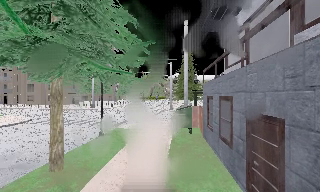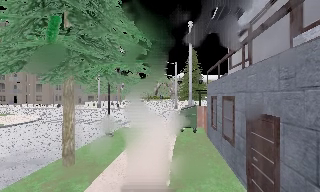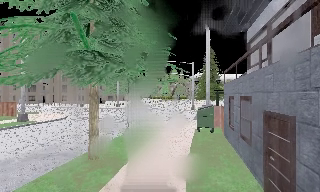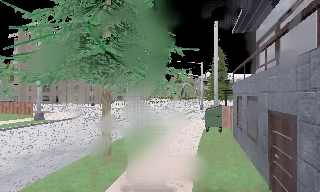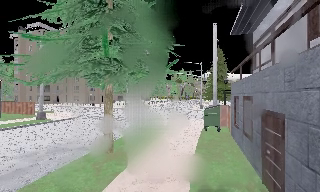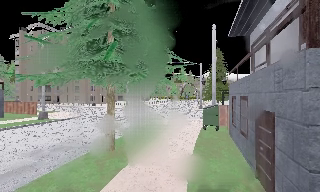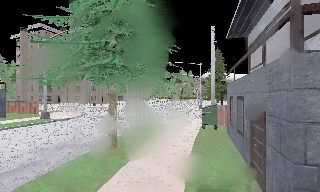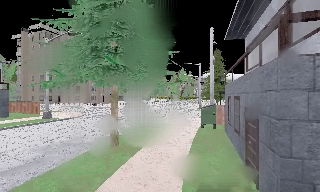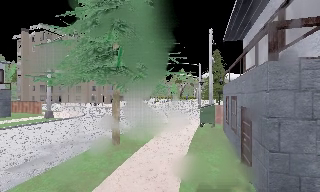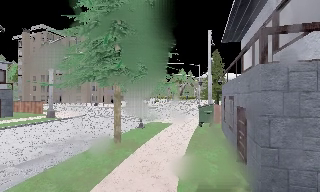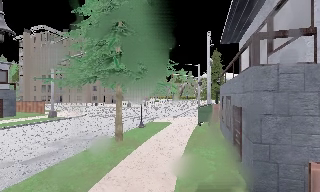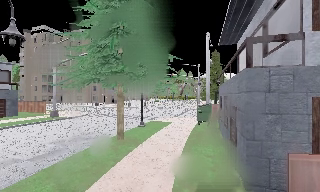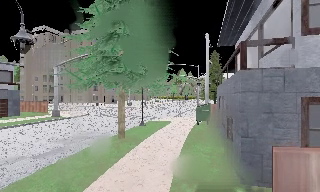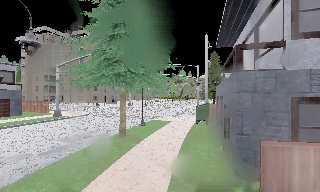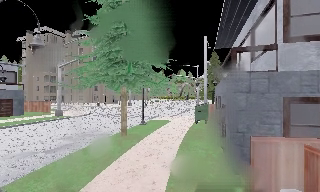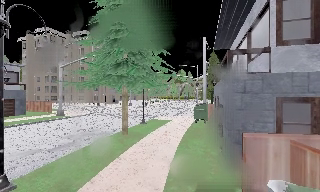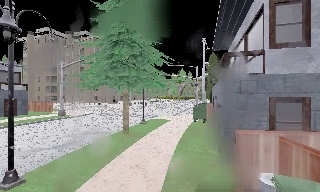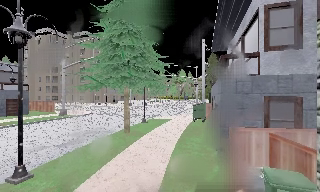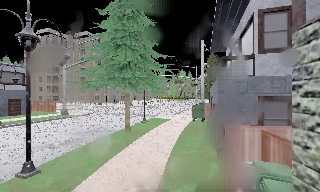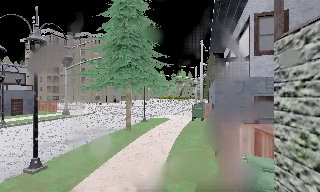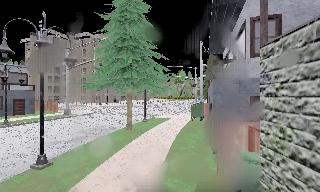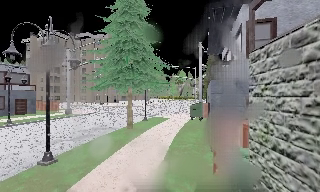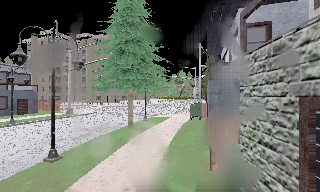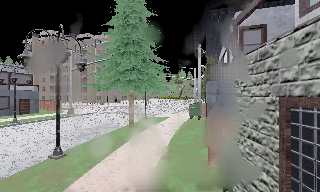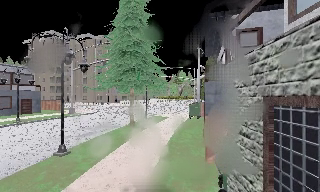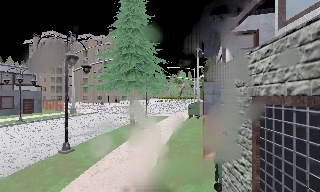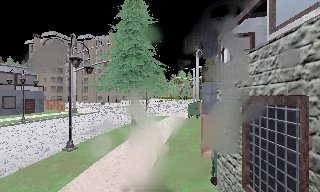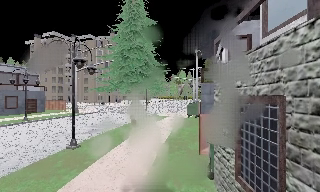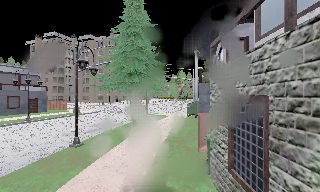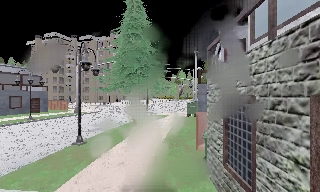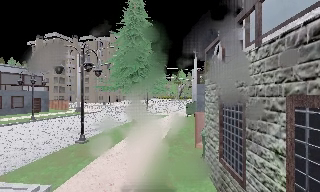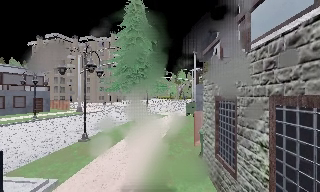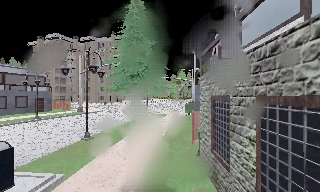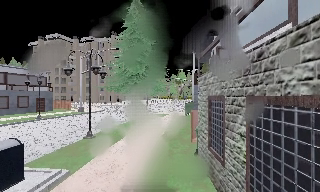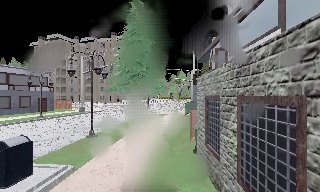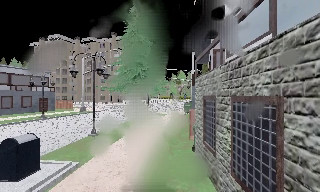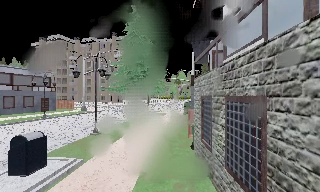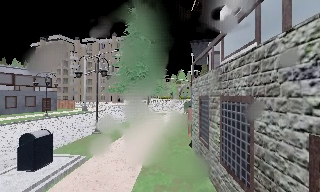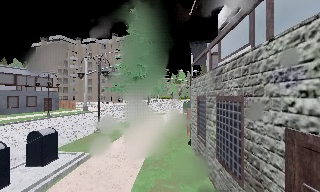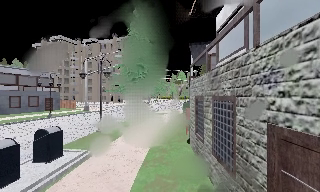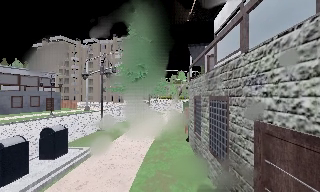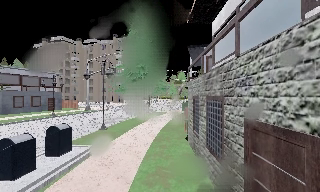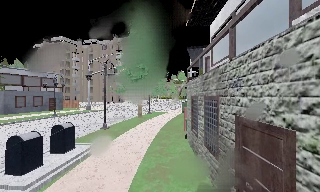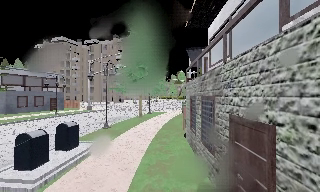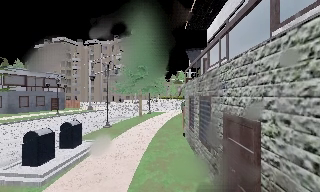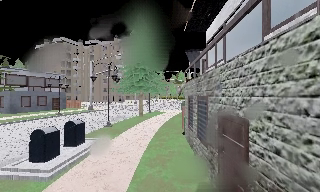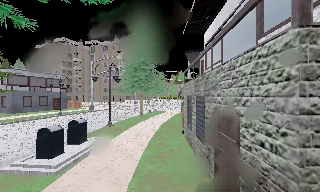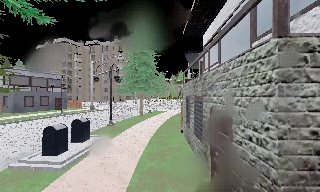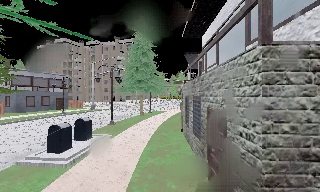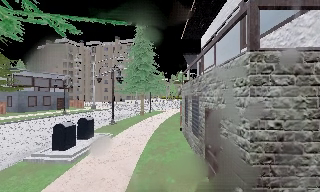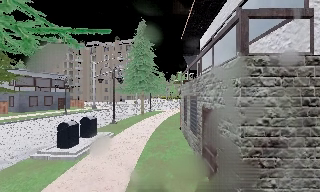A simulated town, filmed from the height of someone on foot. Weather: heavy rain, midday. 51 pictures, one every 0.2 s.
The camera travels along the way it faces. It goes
backward.
0.0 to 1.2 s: The camera pans to its left, which is counterclockwise from overhead, by about 10 degrees. It travels backward, about 1.5 m, so what stands in front gets smaller.
1.2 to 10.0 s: The camera travels backward, about 12 m, so what stands in front gets smaller.
The film runs backward here.
